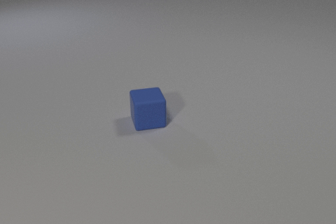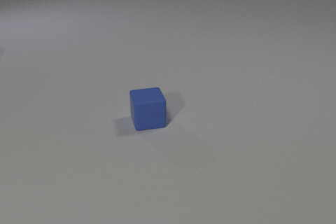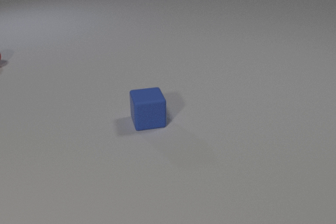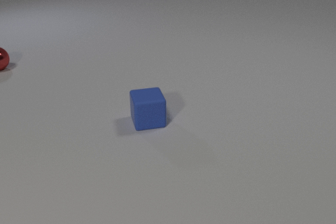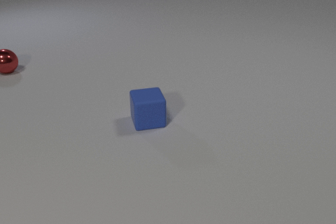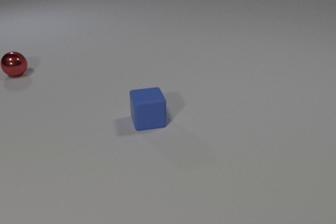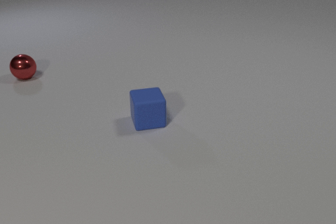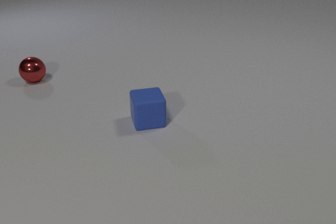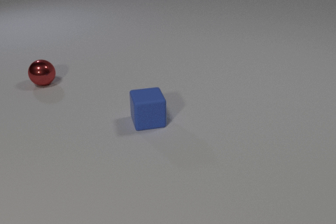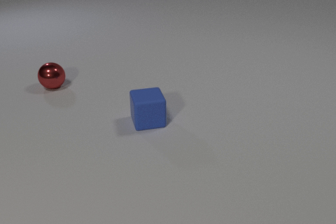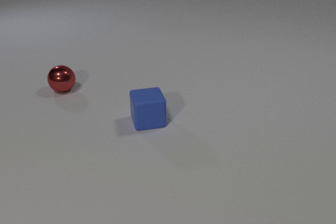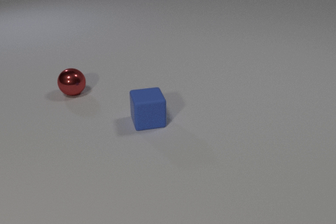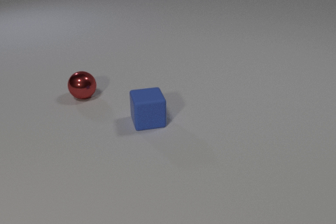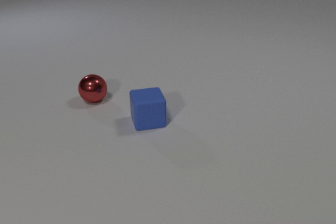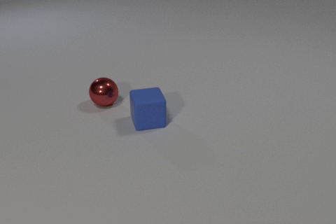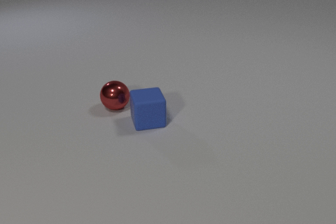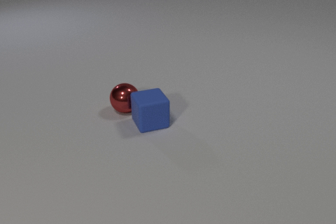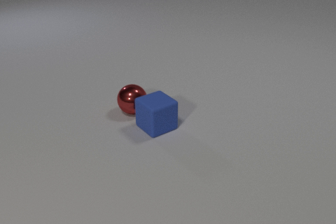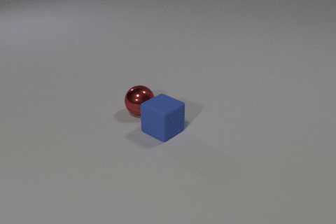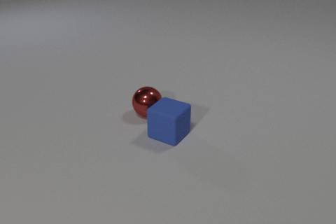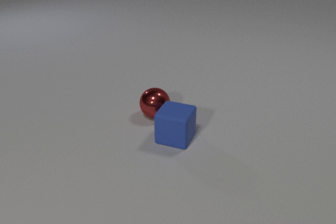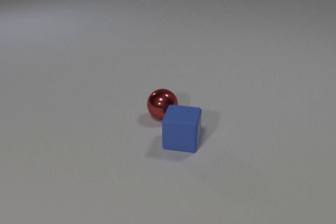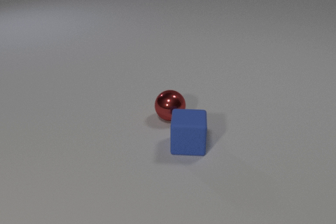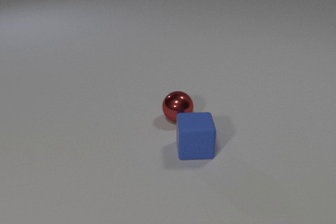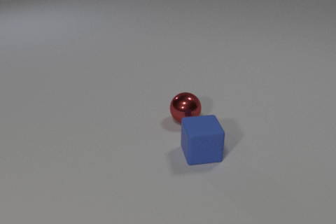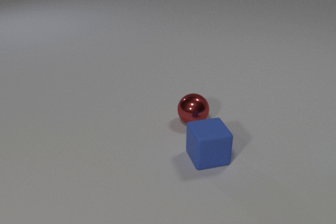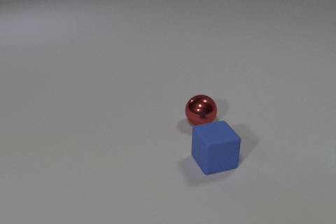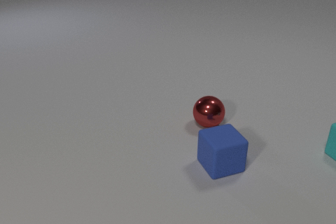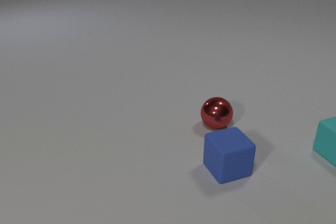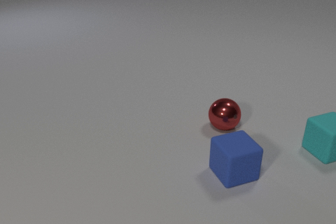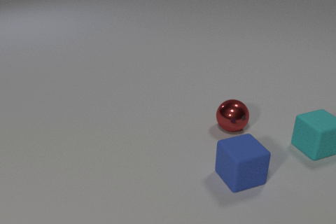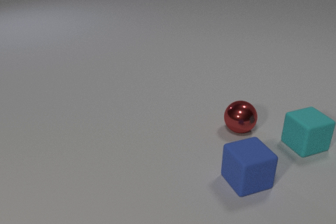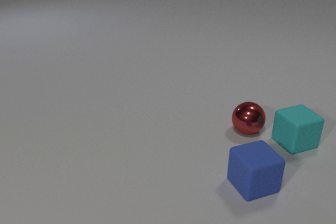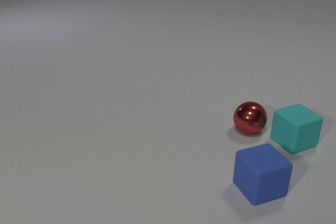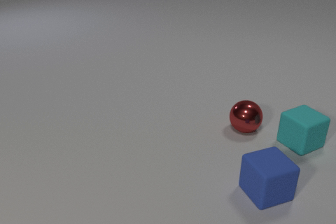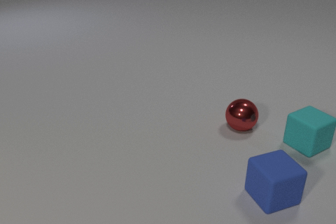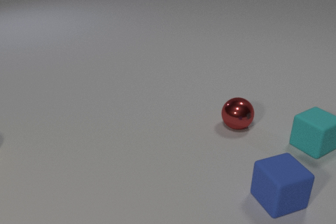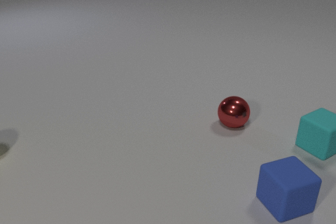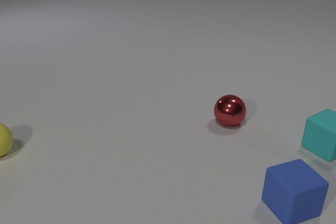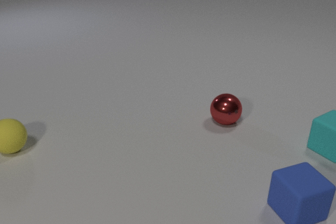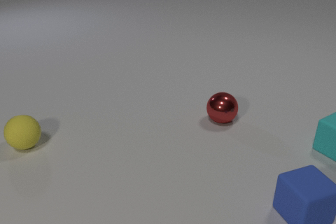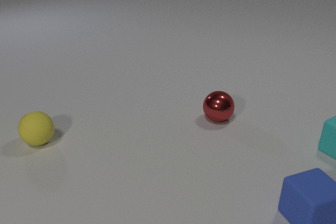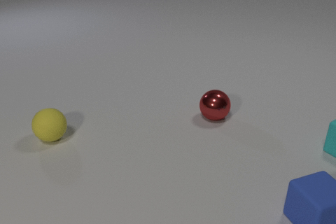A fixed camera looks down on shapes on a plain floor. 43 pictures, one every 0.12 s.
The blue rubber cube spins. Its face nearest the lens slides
to the right.
The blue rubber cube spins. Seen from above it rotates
counterclockwise.
0.00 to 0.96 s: The red metal sphere comes in at the left edge, rolls toward the camera and to the right.
0.96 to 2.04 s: The red metal sphere rolls to the right and toward the camera. The blue rubber cube slides toward the camera and to the right, spins so that its near face slides to the right, counterclockwise seen from above. The red metal sphere and the blue rubber cube collide.
2.04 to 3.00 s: The red metal sphere rolls to the right. The blue rubber cube slides toward the camera and to the right, spins counterclockwise seen from above by about 75 degrees, its near face sliding to the right.
3.00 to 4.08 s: The red metal sphere rolls to the right. The blue rubber cube slides to the right and toward the camera. The cyan rubber cube comes in at the right edge, slides to the left. The red metal sphere and the cyan rubber cube collide.
4.08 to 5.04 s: The red metal sphere rolls to the left and away from the camera. The blue rubber cube slides to the right and toward the camera. The cyan rubber cube slides to the right. The yellow rubber sphere comes in at the left edge, rolls to the right.
How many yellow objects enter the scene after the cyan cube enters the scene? 1.
What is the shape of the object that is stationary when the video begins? cube.
How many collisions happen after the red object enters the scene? 2.
